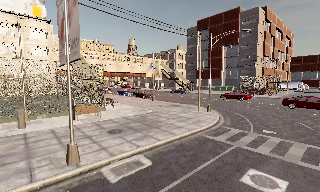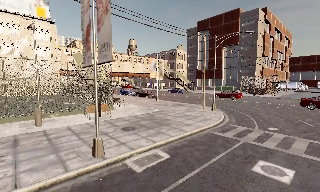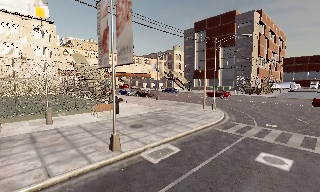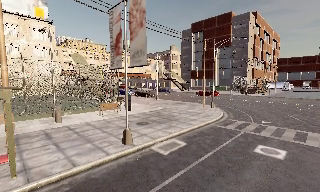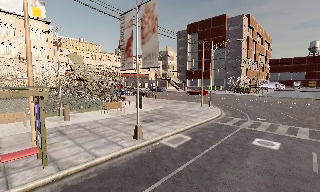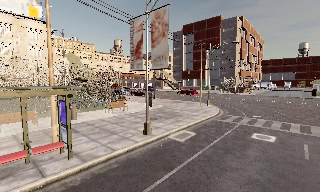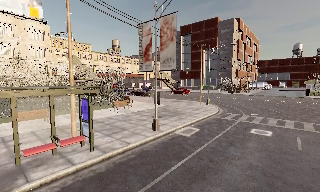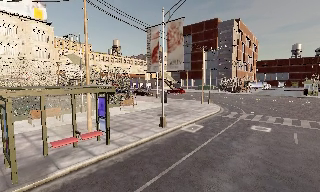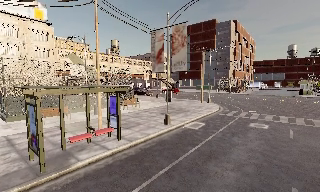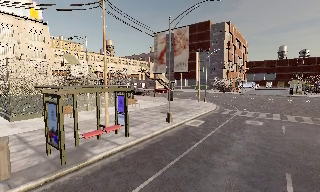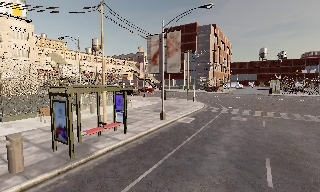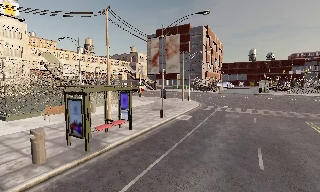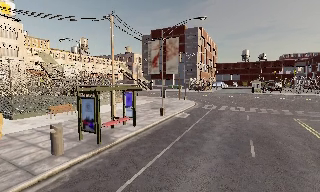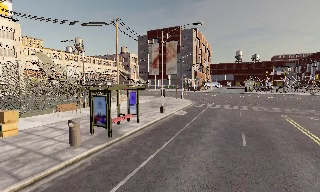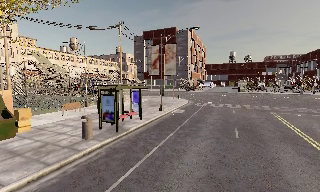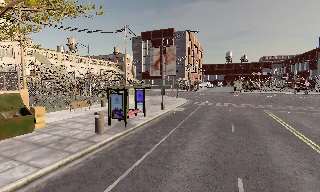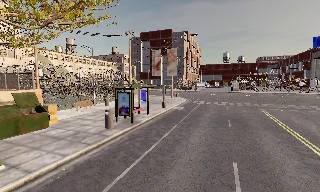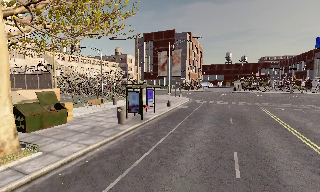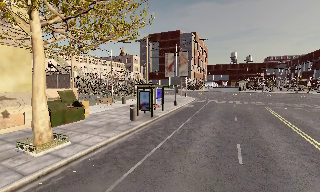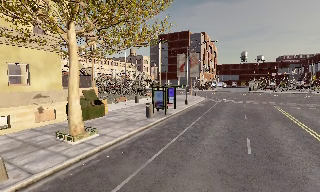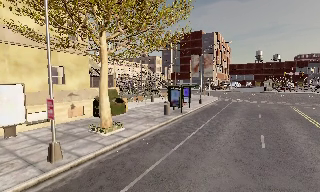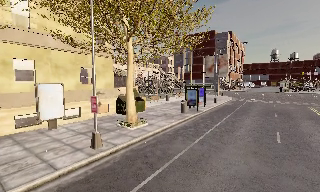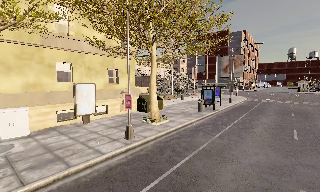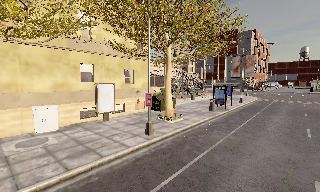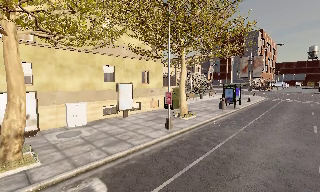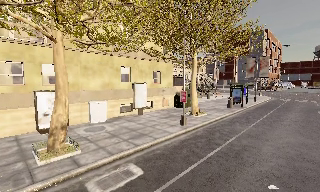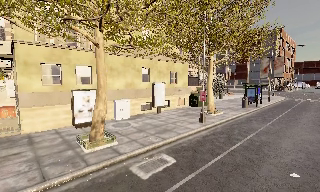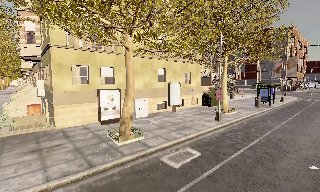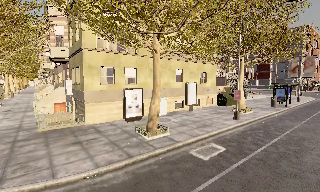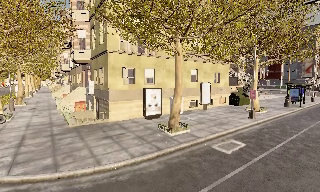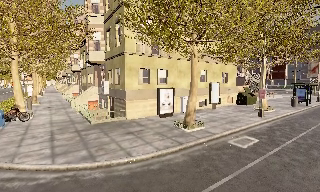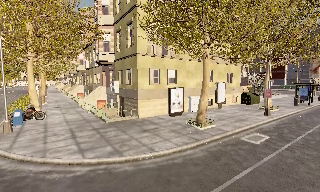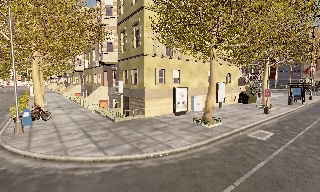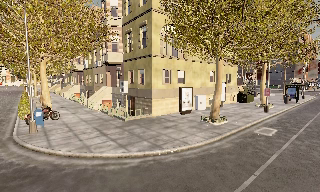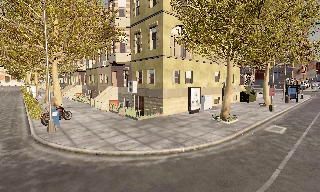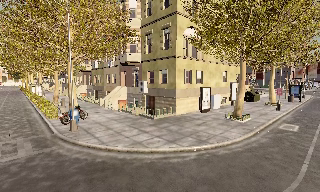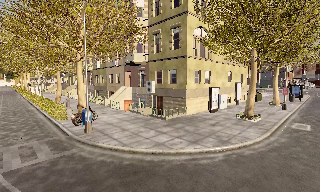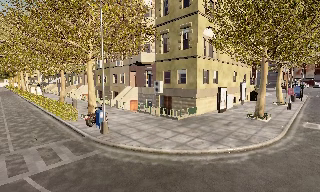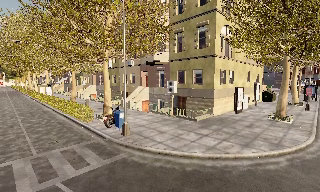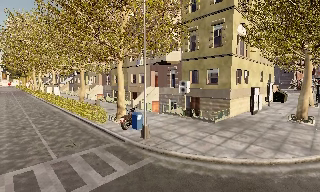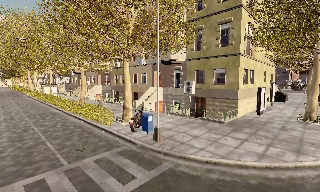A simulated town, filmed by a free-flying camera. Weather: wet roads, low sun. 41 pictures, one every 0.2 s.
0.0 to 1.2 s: The camera travels backward and to its left, about 6 m, so what stands in front gets smaller.
1.2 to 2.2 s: The camera pans to its right, which is clockwise from overhead, by about 10 degrees. It travels backward and to its left, about 4.5 m, so what stands in front gets smaller.
2.2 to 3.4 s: The camera travels backward and to its left, about 6 m, so what stands in front gets smaller.
3.4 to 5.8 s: The scene slides to the right, as the camera pans about 30 degrees to its left. It travels backward and to its left, about 13 m.
5.8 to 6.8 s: The camera travels to its left and backward, about 6 m, so close, fixed things drift to the right.
6.8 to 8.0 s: The camera travels to its left, about 7 m, so close, fixed things drift to the right.
The film runs forward here.
